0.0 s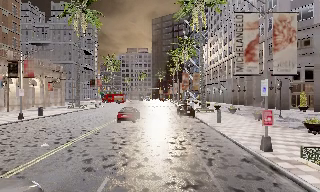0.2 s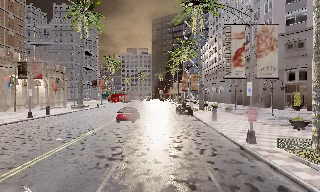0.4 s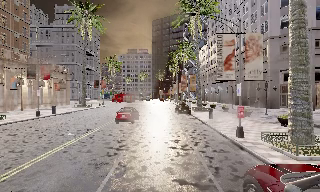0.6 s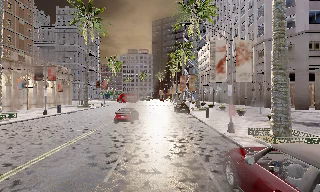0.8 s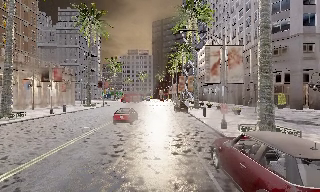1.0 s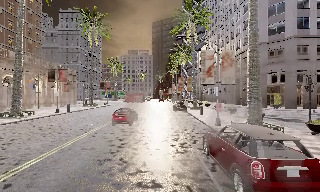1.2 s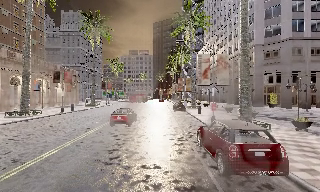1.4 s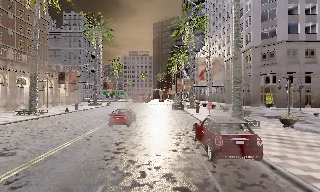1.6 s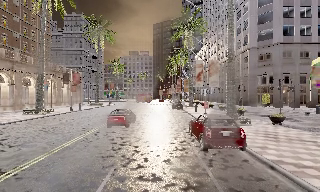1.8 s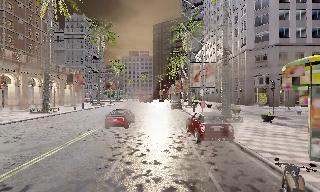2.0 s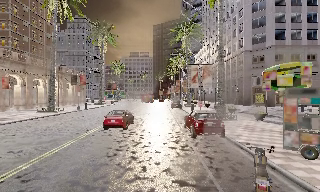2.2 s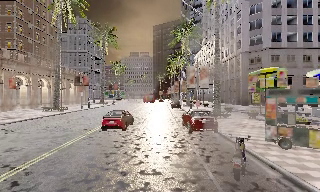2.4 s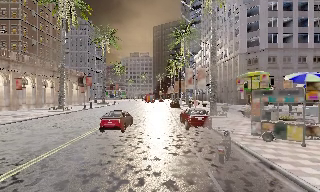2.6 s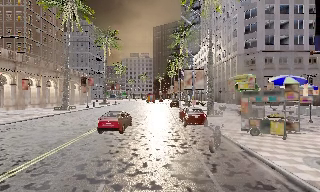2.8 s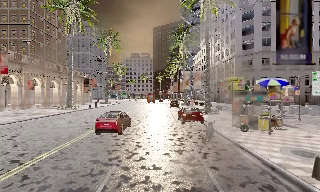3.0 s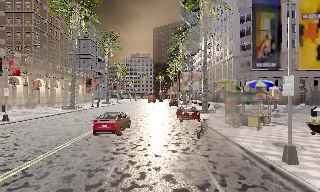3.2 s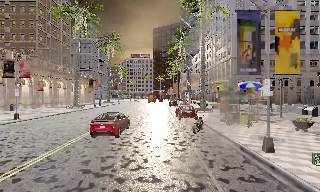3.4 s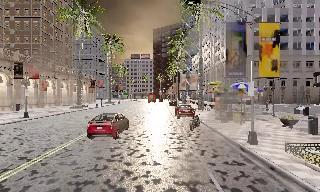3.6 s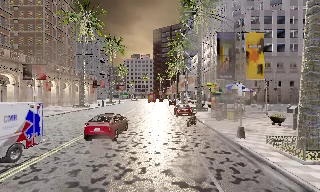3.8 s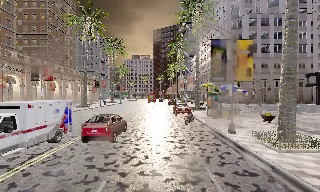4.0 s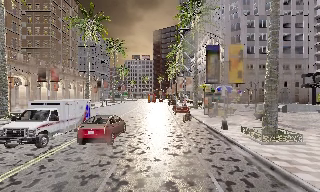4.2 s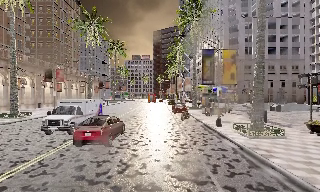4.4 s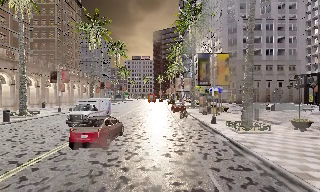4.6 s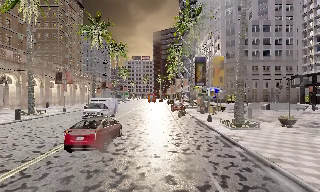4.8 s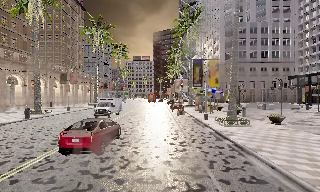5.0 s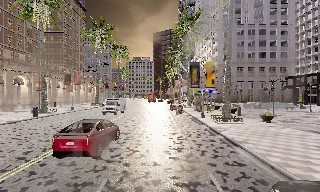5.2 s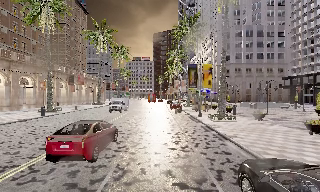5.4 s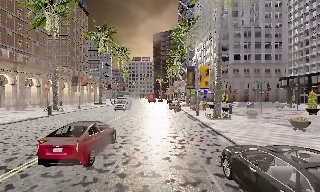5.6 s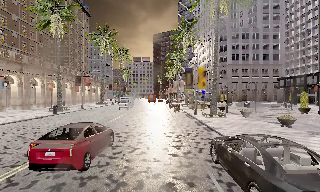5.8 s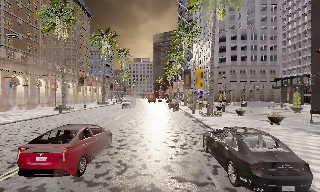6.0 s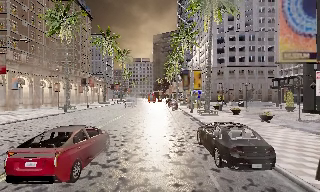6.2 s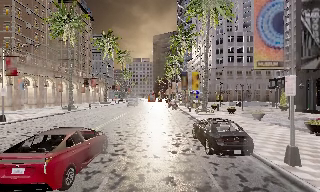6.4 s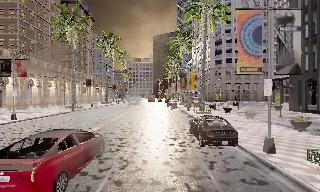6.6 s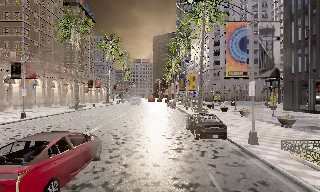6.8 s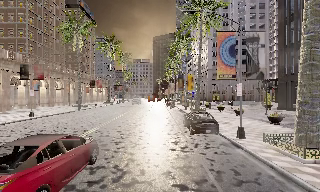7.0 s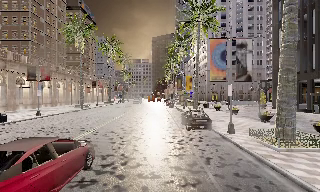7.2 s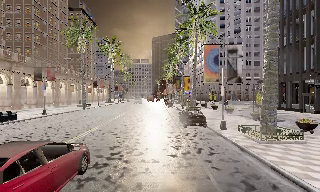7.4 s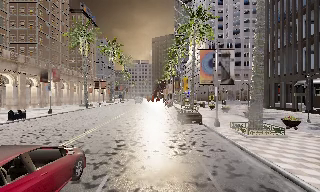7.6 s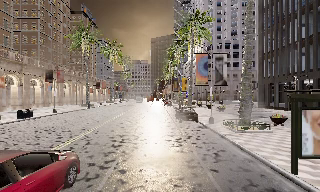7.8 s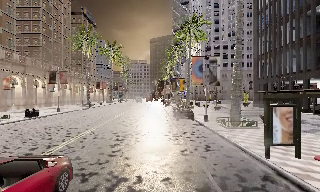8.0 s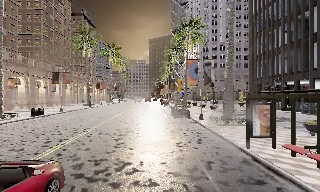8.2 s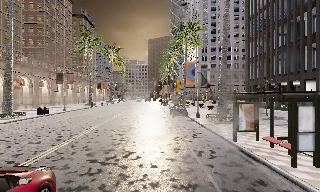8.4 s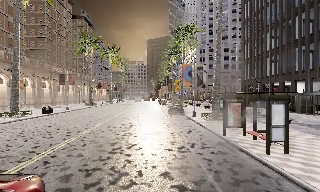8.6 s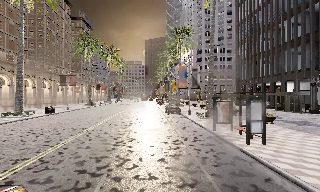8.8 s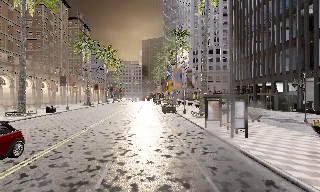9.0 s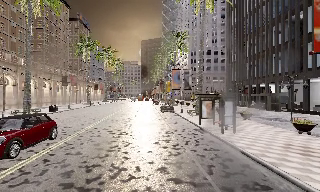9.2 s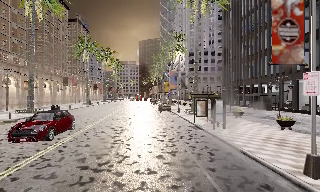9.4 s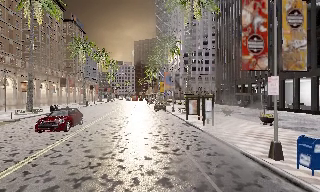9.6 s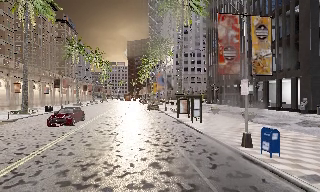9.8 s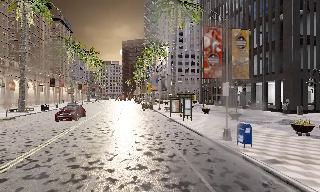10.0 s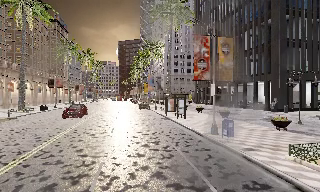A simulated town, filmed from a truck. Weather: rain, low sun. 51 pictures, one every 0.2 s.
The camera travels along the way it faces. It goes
backward.
0.0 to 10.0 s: The camera swings to its right by about 15 degrees, and the scene slides to the left. It travels backward, about 60 m, so what stands in front gets smaller.
The film runs backward here.
